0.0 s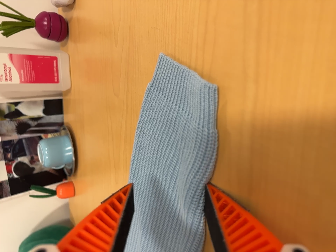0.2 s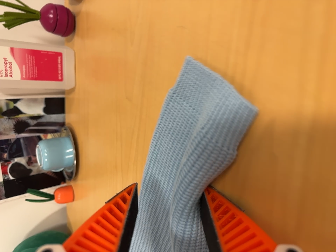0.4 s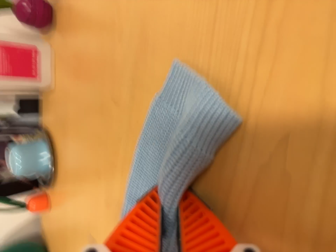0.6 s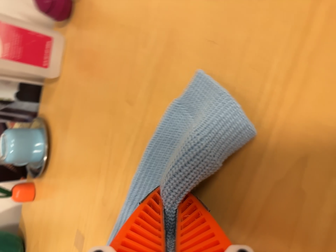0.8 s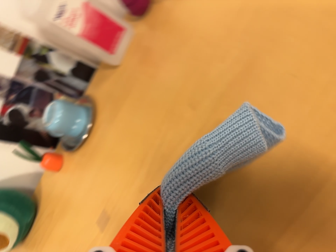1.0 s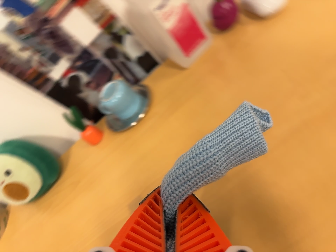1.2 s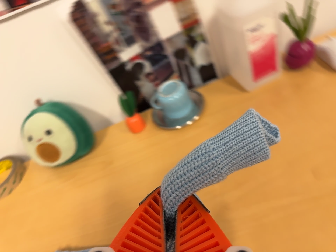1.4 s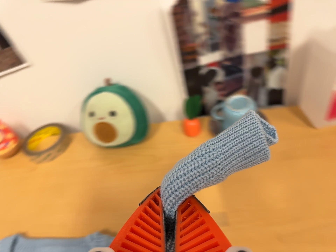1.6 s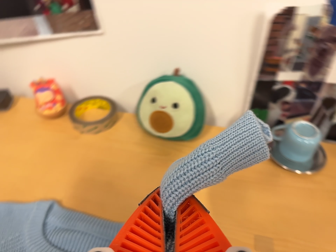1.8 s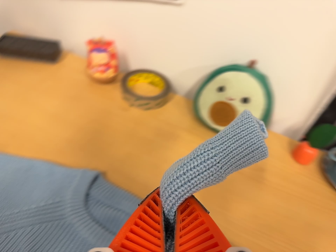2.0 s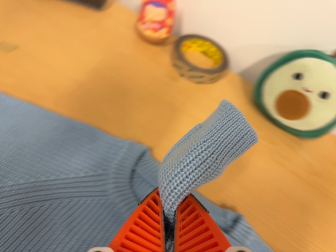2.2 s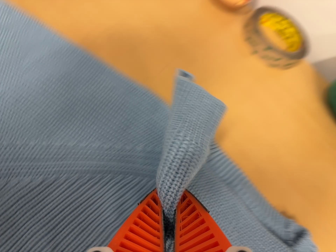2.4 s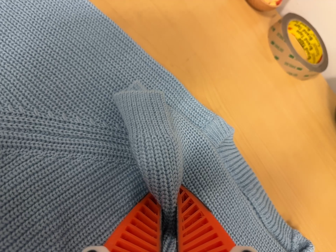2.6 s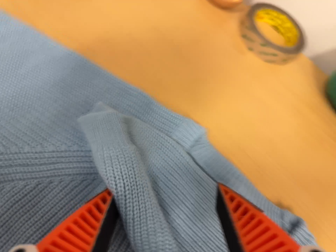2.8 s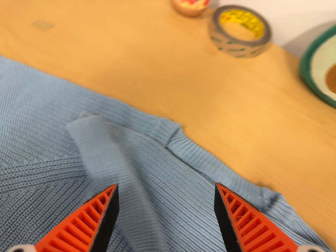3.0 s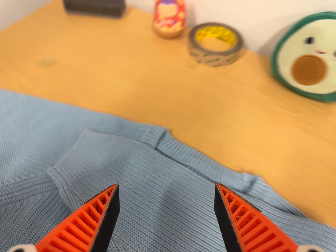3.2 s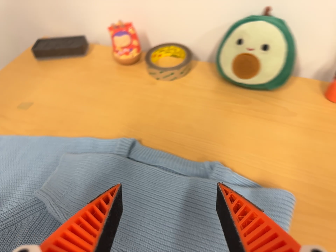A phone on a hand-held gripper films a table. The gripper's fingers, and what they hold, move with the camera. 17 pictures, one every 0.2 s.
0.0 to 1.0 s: The camera travels to its left, about 22 cm, so close, fixed things drift to the right. It rolls about its line of sight by about 45 degrees, and the scene rotates clockwise.
1.0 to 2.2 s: The camera travels to its left, about 50 cm, so close, fixed things drift to the right. Its aim tips toward the bottom of its view by about 15 degrees, and the scene shifts upward. It rolls about its line of sight by about 85 degrees, and the scene rotates clockwise.
2.2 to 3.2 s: The camera travels backward, to its right and toward the bottom of its view, about 22 cm, so what stands in front gets smaller. Its aim tips toward the top of its view by about 15 degrees. It rolls about its line of sight by about 30 degrees, and the scene rotates counterclockwise.
The film runs forward here.
